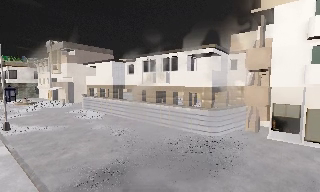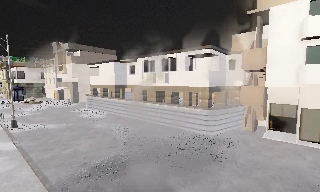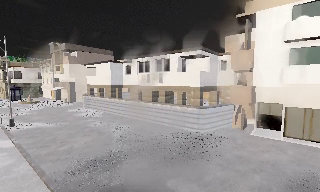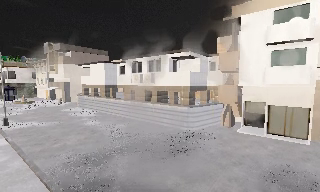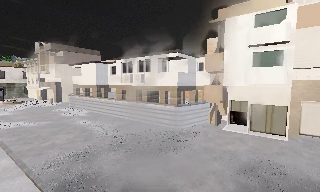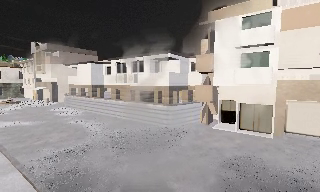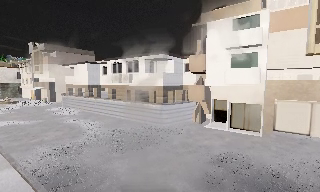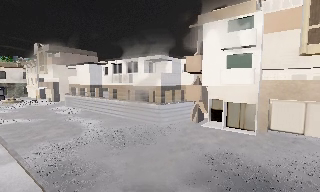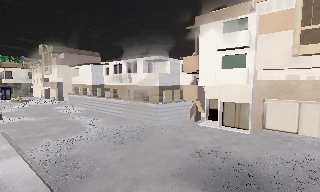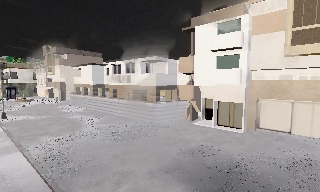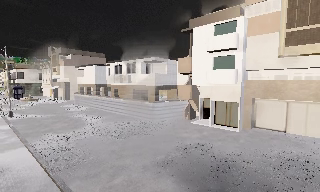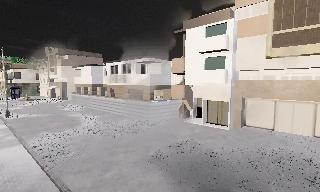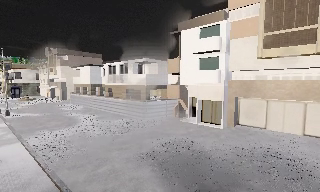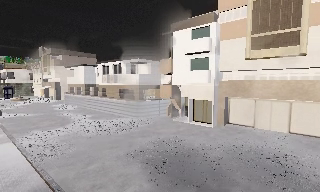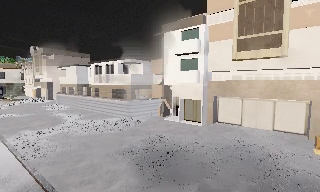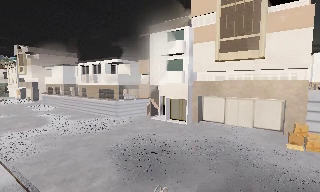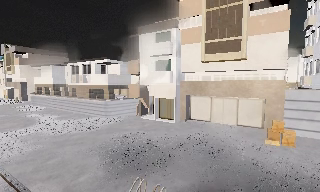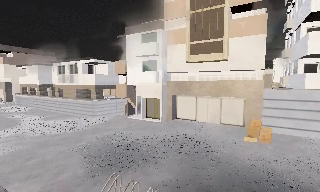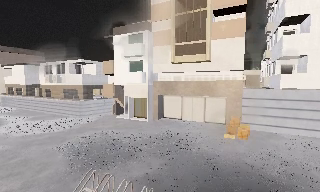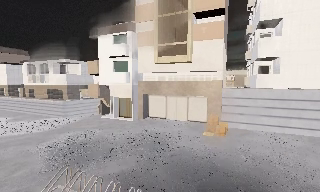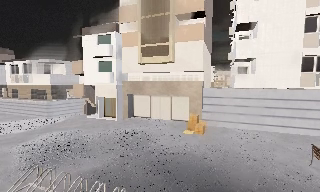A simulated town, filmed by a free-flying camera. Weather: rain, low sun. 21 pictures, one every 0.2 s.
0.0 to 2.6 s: The camera travels to its right and backward, about 8 m, so close, fixed things drift to the left.
2.6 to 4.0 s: The scene slides to the left, as the camera pans about 20 degrees to its right. It travels to its right and backward, about 4.5 m, so close, fixed things drift to the left. It gains speed.
The film runs backward here.
